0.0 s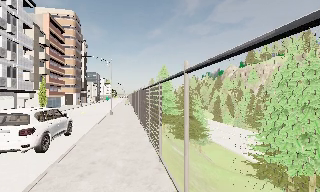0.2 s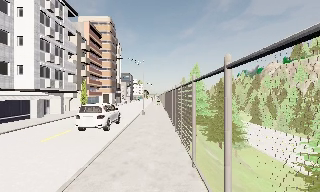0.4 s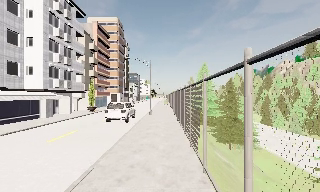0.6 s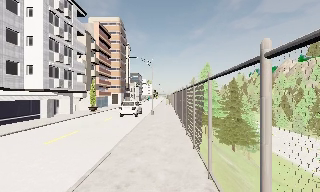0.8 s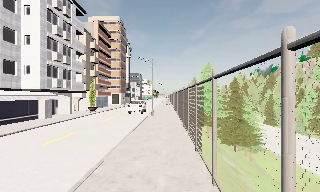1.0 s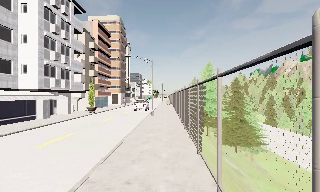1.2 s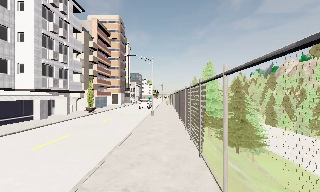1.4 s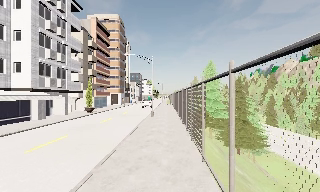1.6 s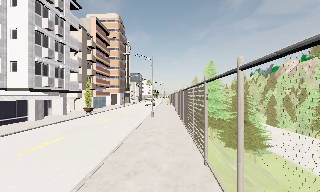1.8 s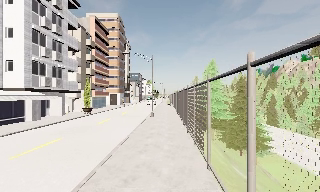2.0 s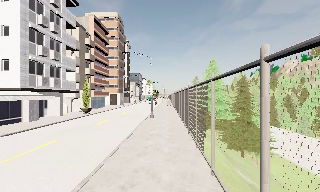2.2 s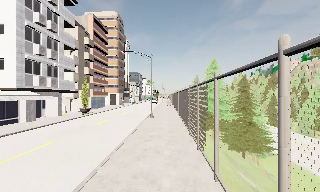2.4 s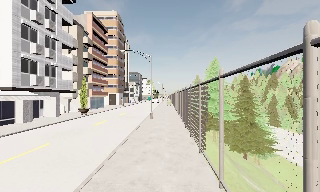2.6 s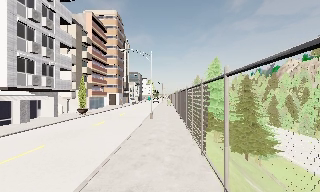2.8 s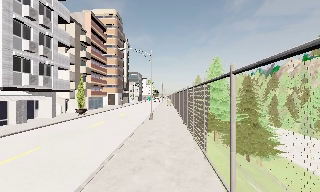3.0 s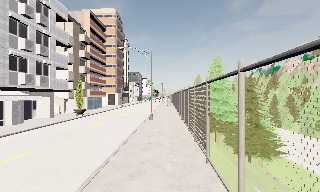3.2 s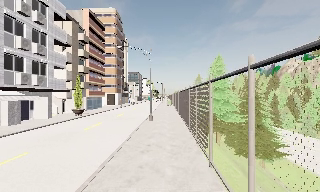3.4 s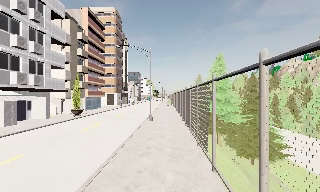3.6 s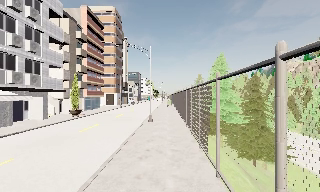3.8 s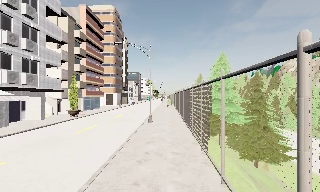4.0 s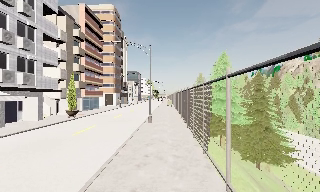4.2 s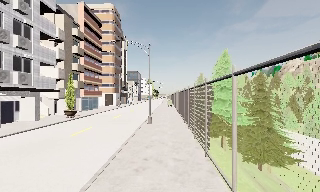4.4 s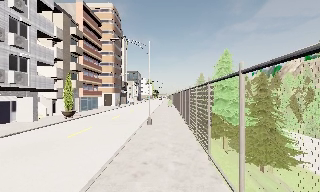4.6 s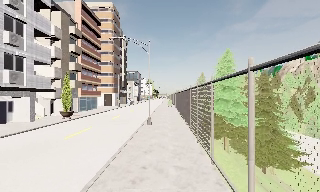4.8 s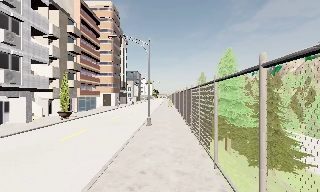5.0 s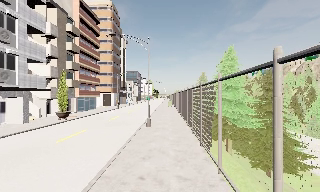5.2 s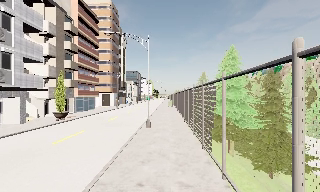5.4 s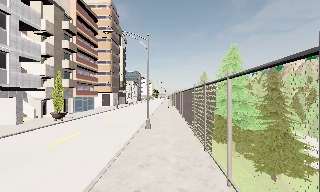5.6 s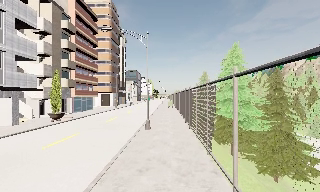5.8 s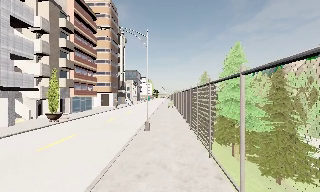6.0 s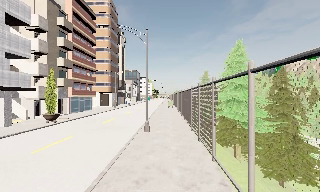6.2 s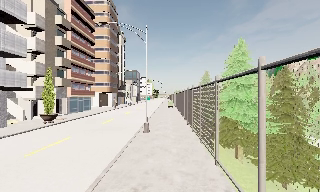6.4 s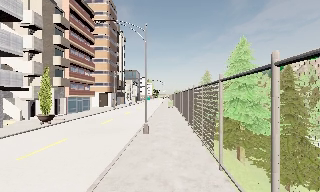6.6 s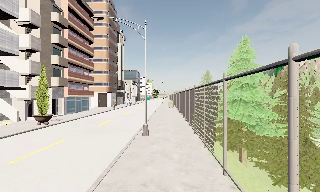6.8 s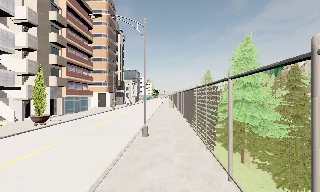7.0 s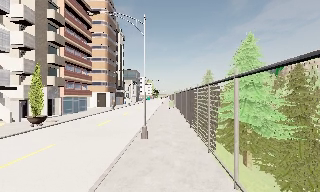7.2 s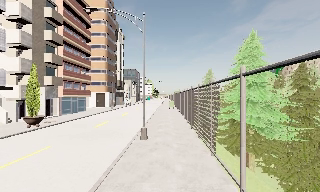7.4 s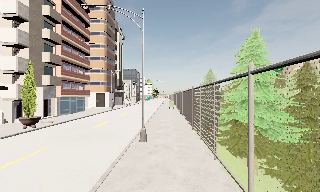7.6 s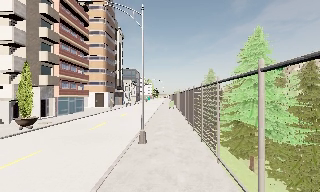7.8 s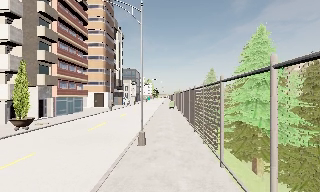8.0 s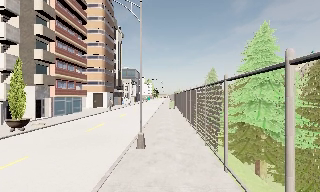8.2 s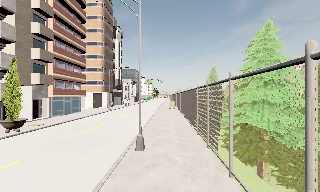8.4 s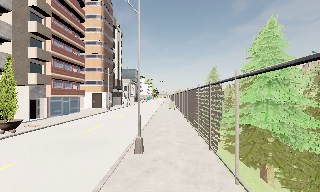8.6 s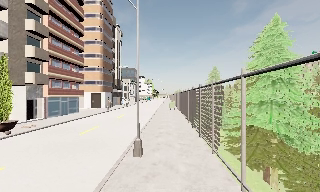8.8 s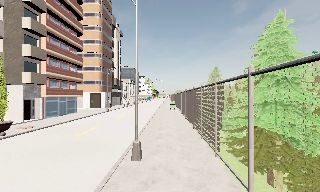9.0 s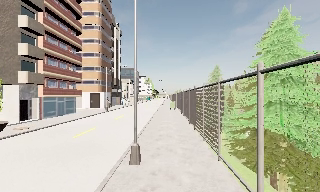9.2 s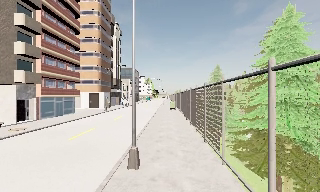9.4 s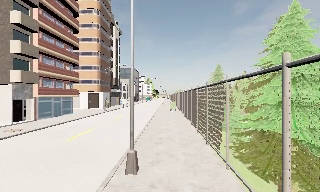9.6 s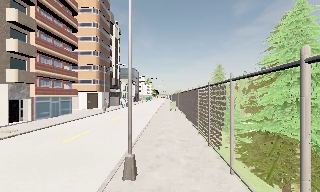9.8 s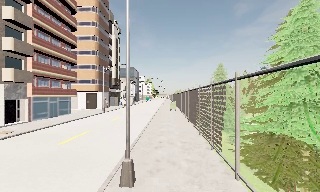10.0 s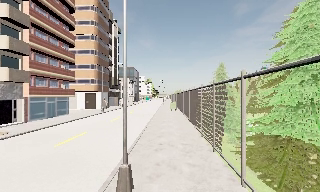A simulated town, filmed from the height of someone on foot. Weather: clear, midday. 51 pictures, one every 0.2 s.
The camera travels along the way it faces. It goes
forward.
0.0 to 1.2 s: The camera pans to its left, which is counterclockwise from overhead, by about 15 degrees. It travels forward, about 2 m, so what stands in front looms larger.
1.2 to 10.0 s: The camera travels forward, about 16 m, so what stands in front looms larger.
The film runs forward here.
